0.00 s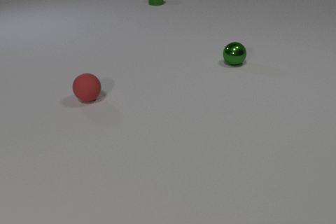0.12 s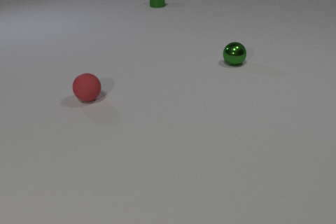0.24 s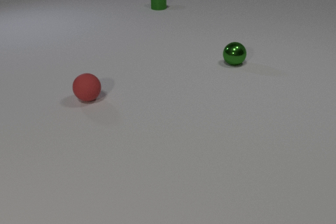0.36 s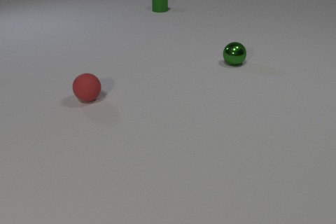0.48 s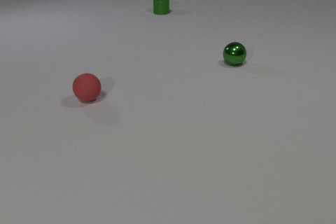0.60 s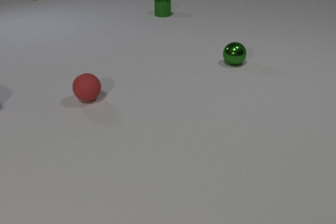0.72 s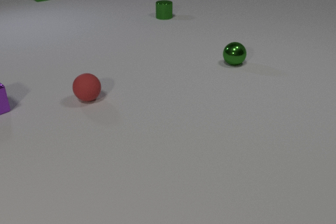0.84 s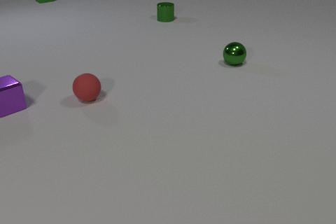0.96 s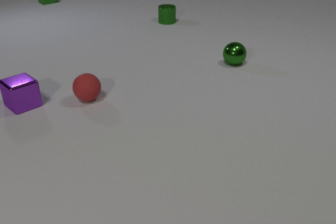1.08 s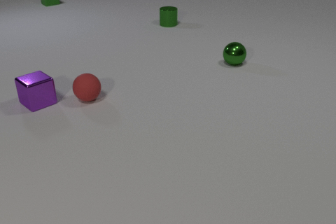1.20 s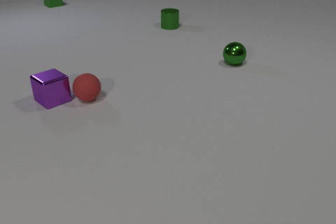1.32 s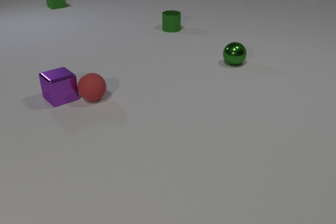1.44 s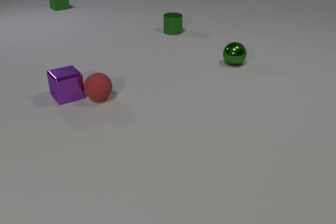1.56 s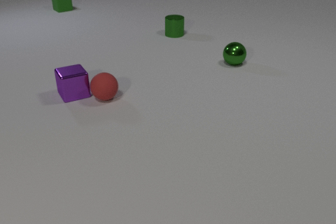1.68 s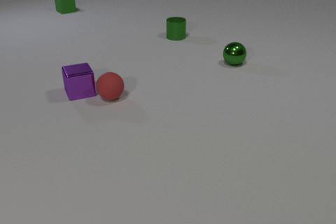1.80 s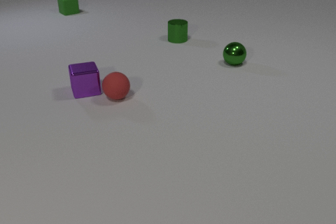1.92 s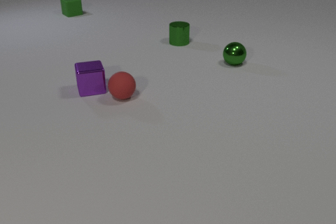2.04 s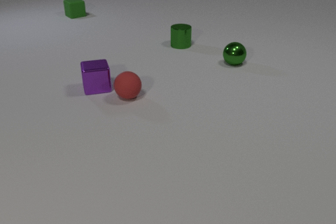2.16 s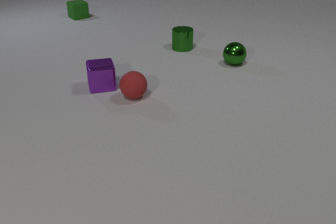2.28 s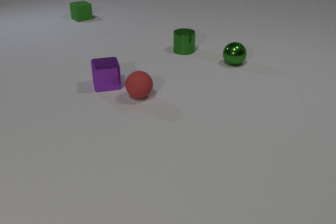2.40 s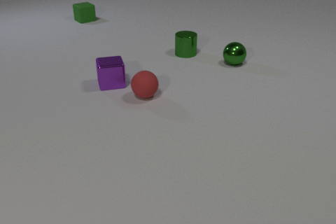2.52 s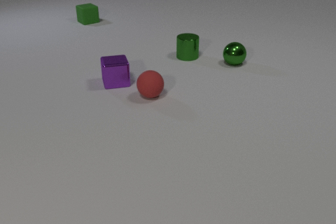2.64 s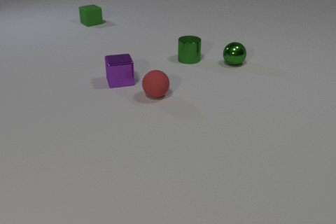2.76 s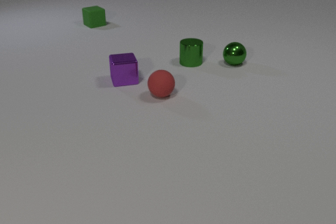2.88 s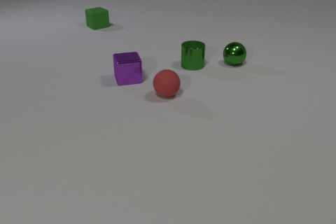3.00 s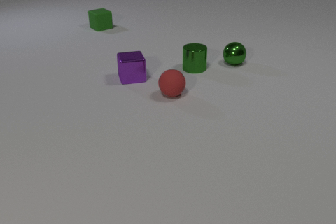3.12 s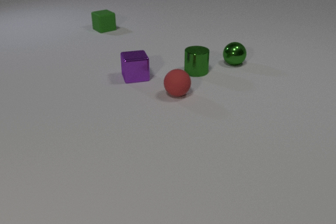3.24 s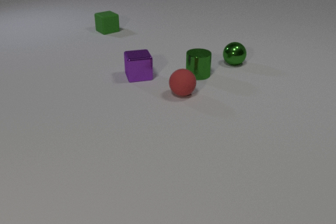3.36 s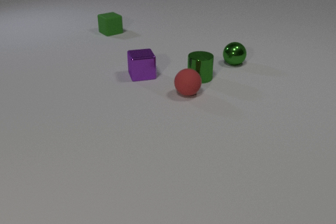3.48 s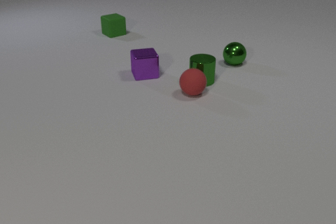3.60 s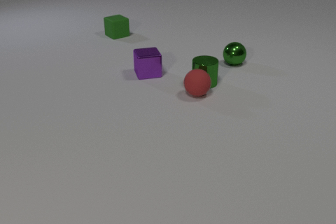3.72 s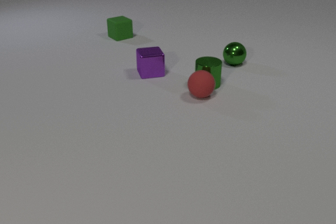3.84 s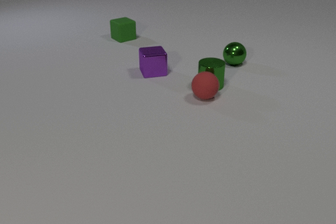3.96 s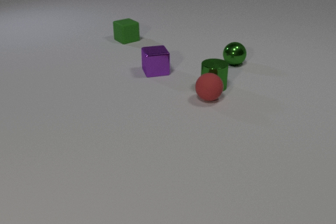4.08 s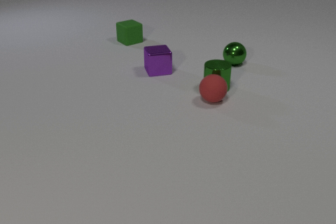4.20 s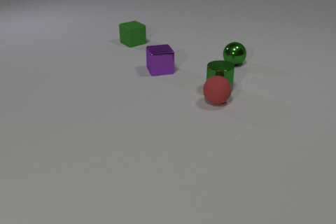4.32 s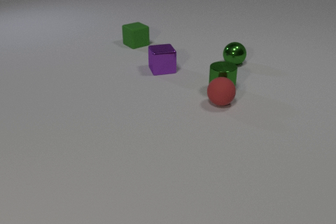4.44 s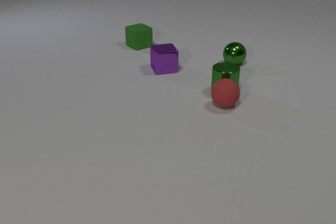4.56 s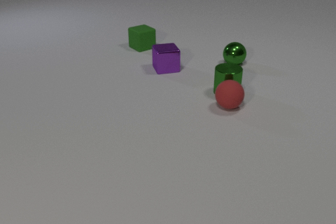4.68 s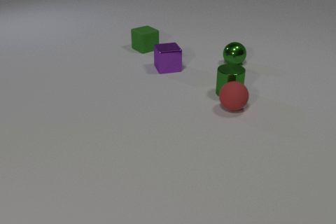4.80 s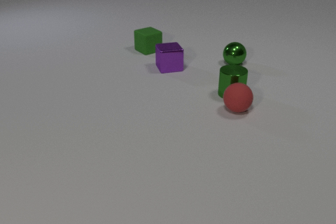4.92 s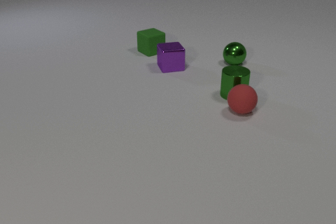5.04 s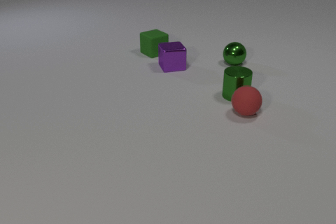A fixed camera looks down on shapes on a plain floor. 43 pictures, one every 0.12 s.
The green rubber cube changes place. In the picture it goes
toward the camera.
The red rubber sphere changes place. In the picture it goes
to the right.
0.00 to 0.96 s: The purple metal cube comes in at the left edge, slides to the right. The green metal cylinder slides toward the camera. The green rubber cube comes in at the top edge, slides toward the camera.
0.96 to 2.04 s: The purple metal cube slides to the right, spins clockwise seen from above by about 30 degrees, its near face sliding to the left. The red rubber sphere rolls to the right. The green metal cylinder slides toward the camera. The green rubber cube slides toward the camera and to the right. The purple metal cube and the red rubber sphere collide.
2.04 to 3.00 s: The purple metal cube slides to the right and away from the camera. The red rubber sphere rolls to the right. The green metal cylinder slides toward the camera. The green rubber cube slides toward the camera and to the right.
3.00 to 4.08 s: The purple metal cube slides to the right and away from the camera. The red rubber sphere rolls to the right. The green metal cylinder slides toward the camera and to the right. The green rubber cube slides toward the camera and to the right. The red rubber sphere and the green metal cylinder collide.
4.08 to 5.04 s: The purple metal cube slides to the right and away from the camera. The red rubber sphere rolls to the right and toward the camera. The green metal cylinder slides to the right and toward the camera. The green rubber cube slides toward the camera and to the right.
What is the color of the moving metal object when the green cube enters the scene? green.
How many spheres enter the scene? 0.
How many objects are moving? 4.
